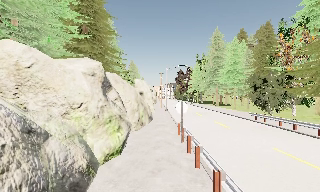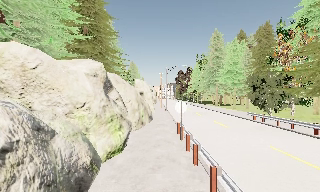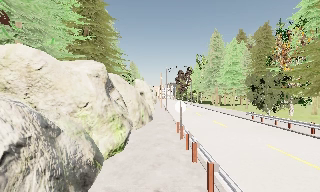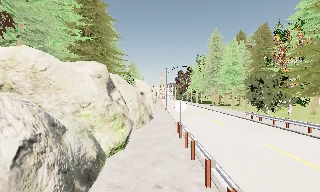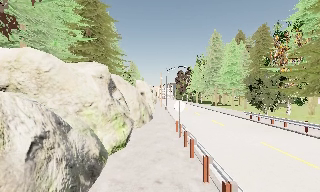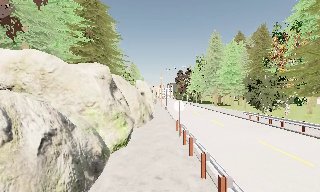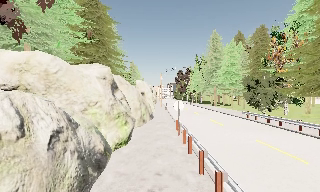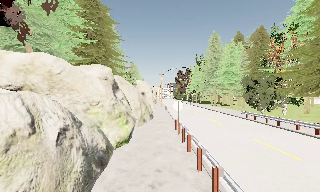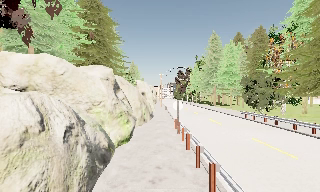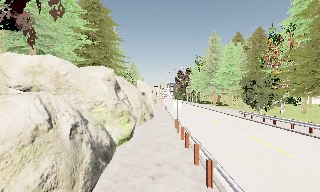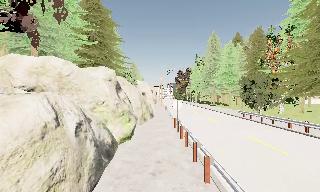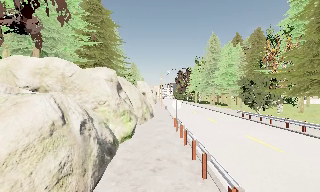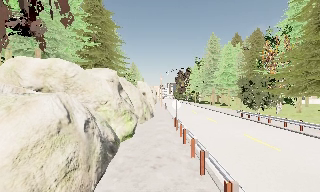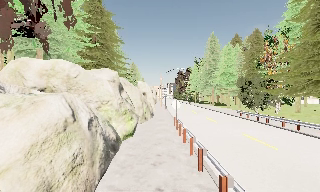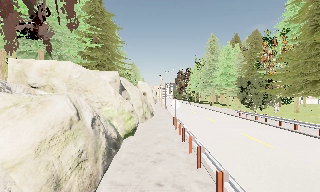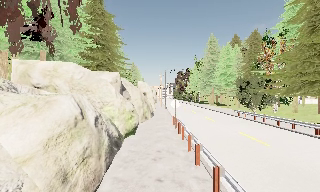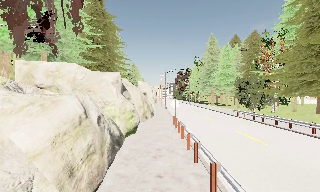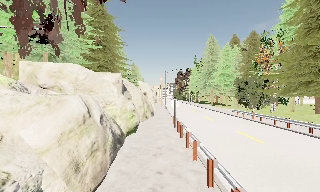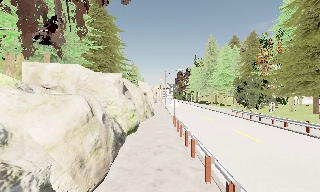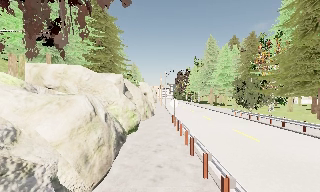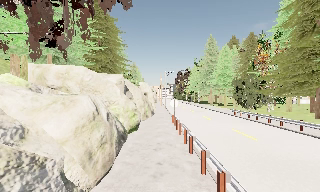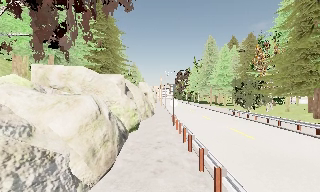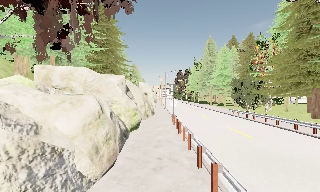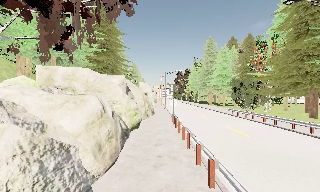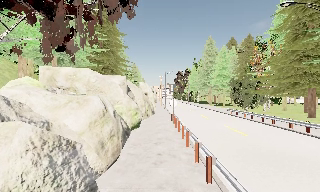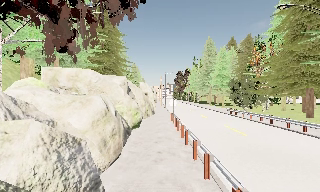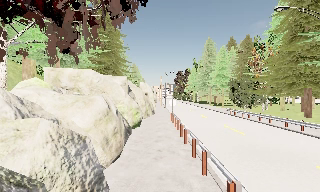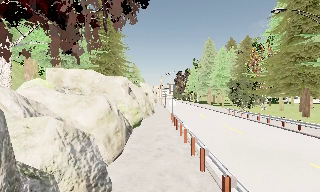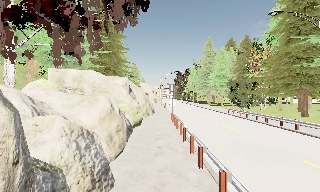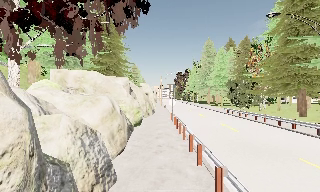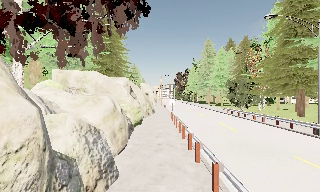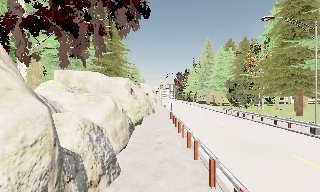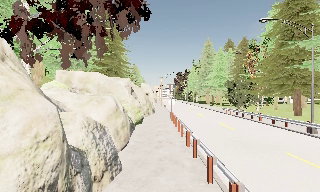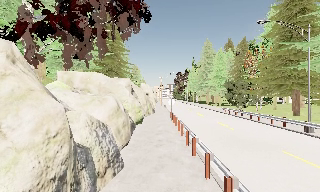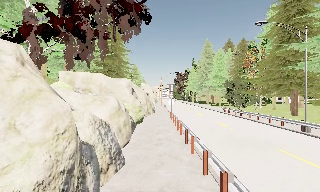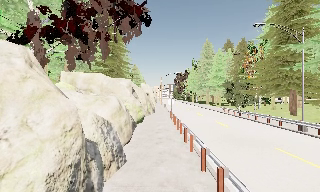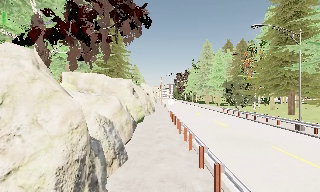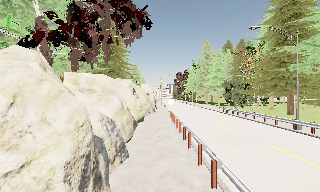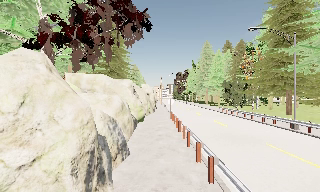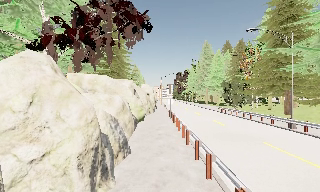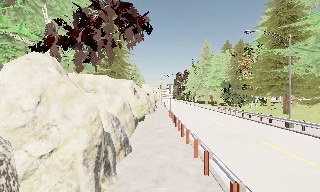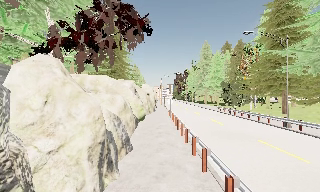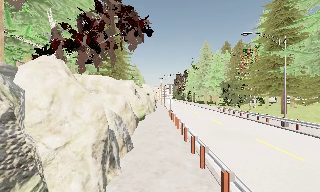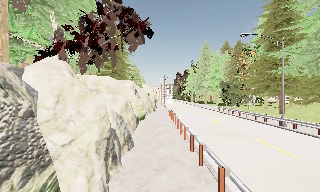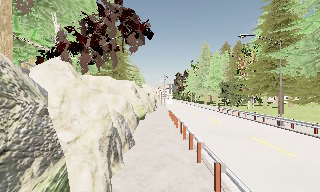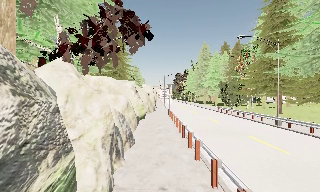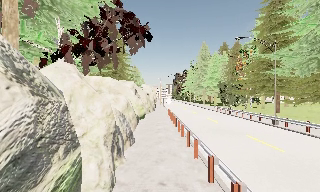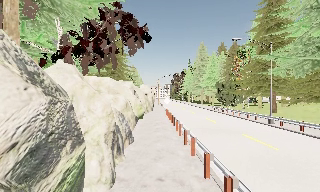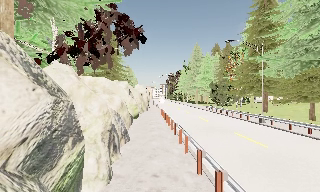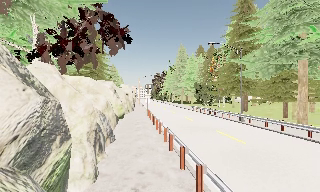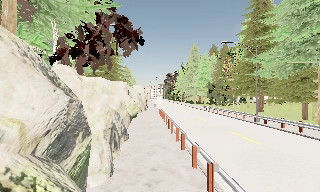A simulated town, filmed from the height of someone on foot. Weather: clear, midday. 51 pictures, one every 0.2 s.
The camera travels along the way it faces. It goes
backward.
0.0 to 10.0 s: The camera travels backward, about 12 m, so what stands in front gets smaller.
The film runs backward here.
